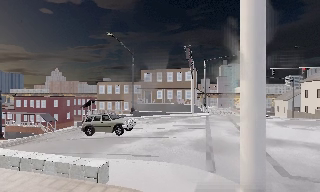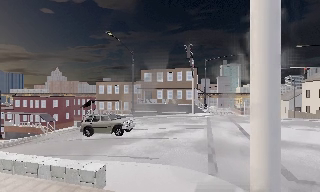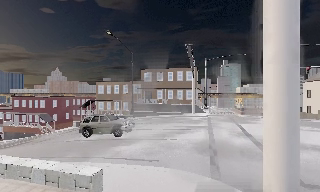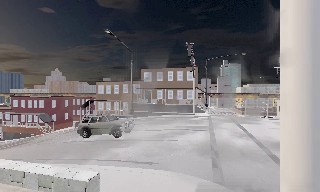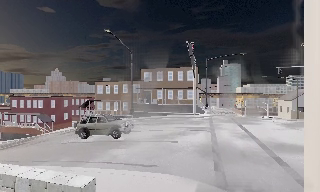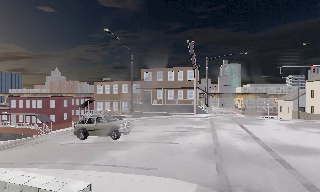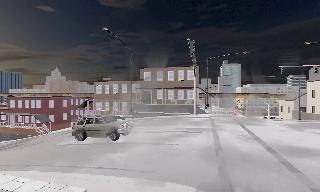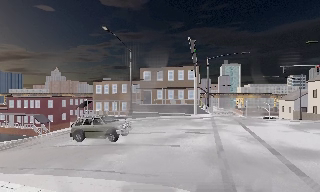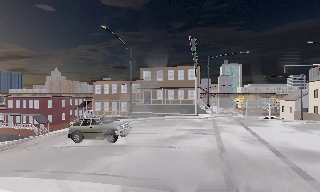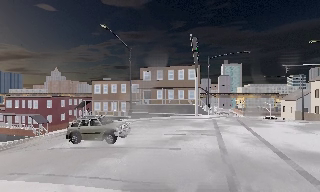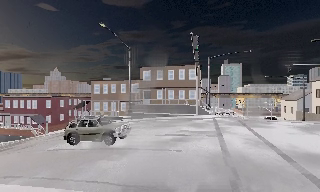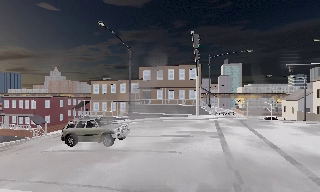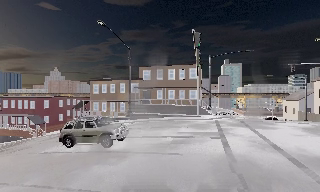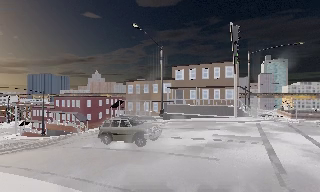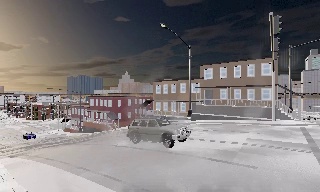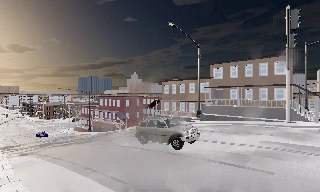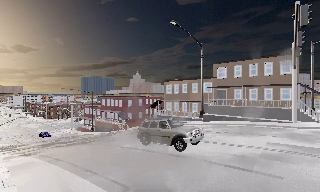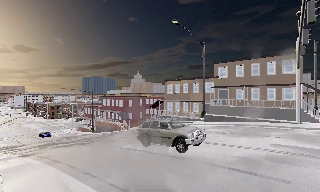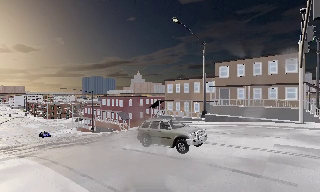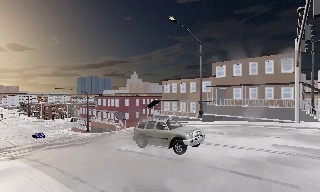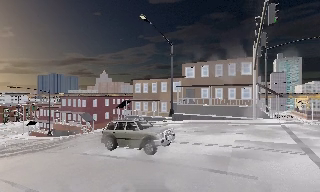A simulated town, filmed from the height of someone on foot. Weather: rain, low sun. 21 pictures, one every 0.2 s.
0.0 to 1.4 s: The camera travels forward, about 2 m, so what stands in front looms larger.
1.4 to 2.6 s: The scene slides to the right, as the camera pans about 10 degrees to its left. It travels forward, about 1.5 m, so what stands in front looms larger.
2.6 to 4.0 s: The camera travels forward, about 1.5 m, so what stands in front looms larger.
The film runs forward here.
